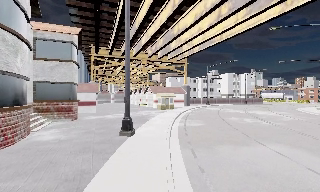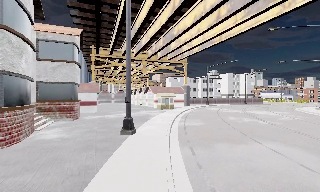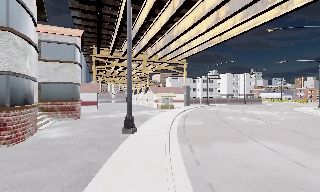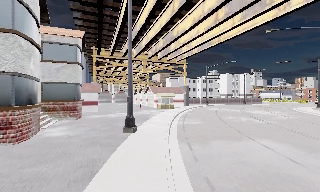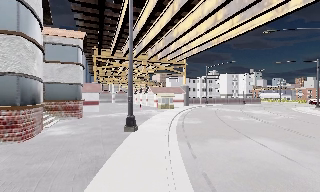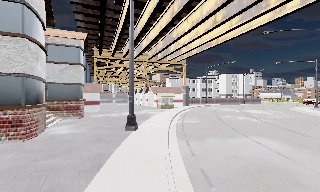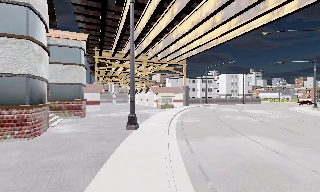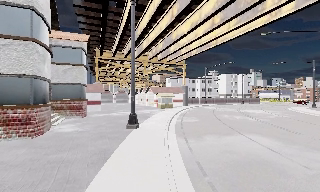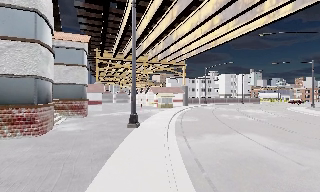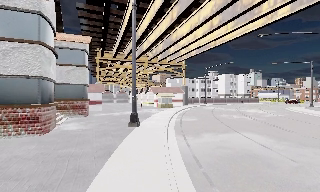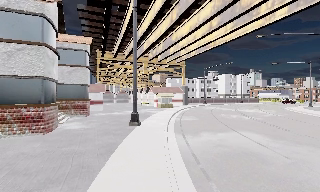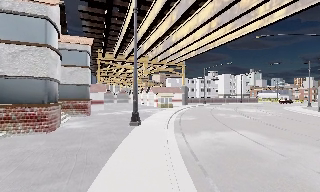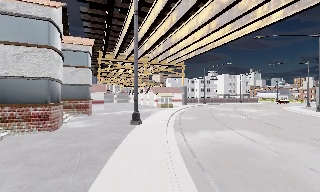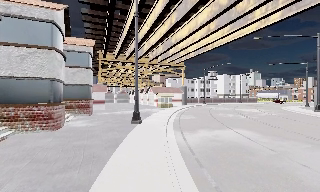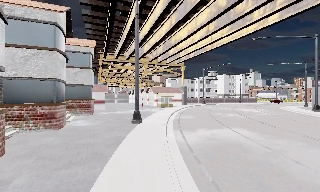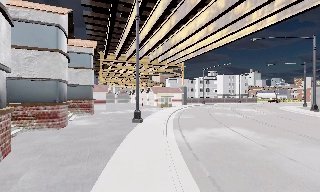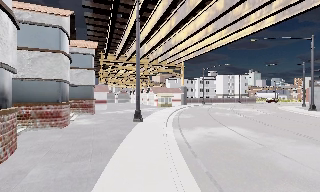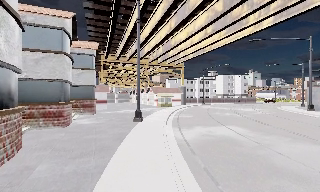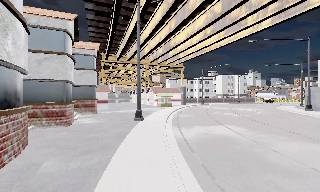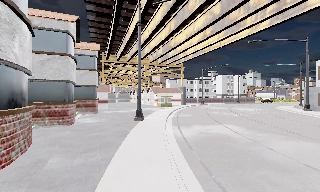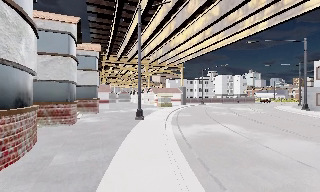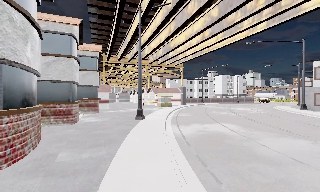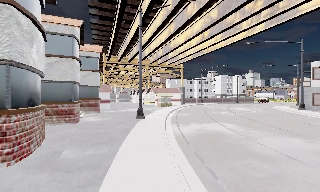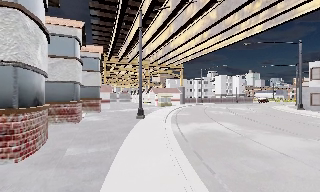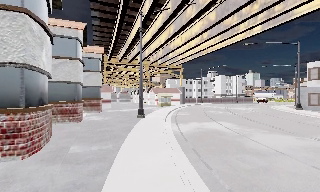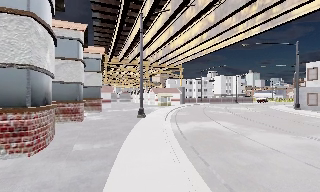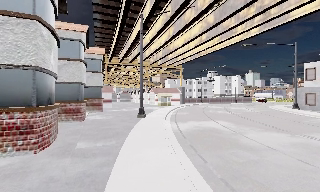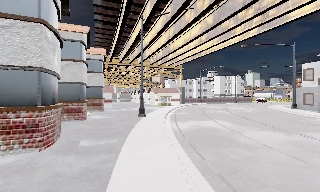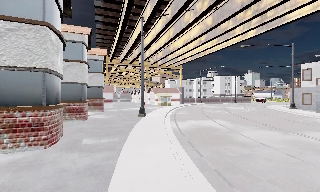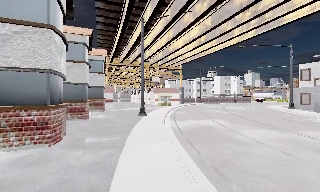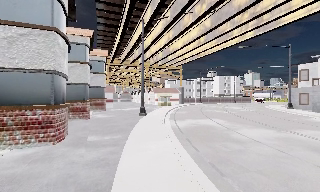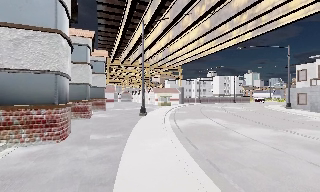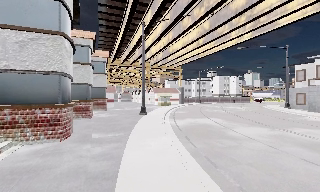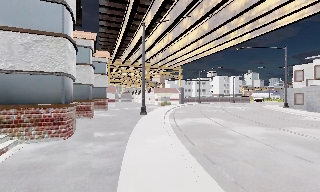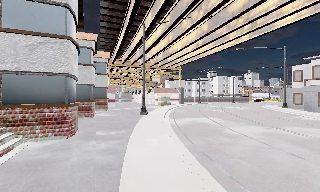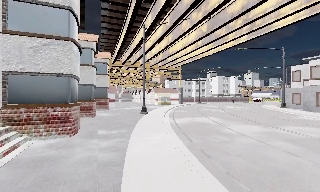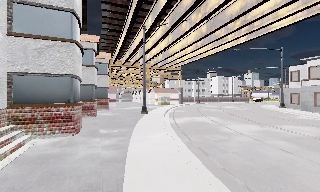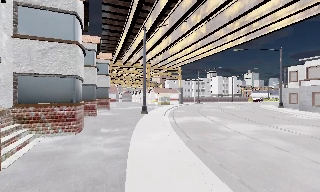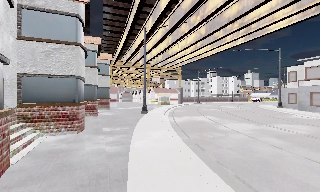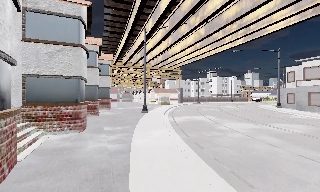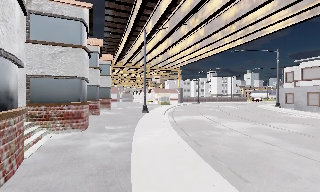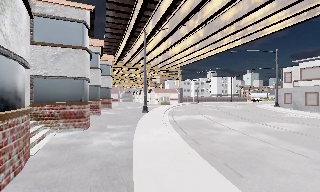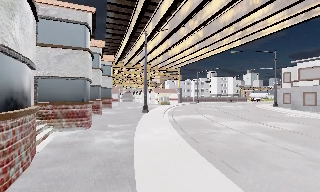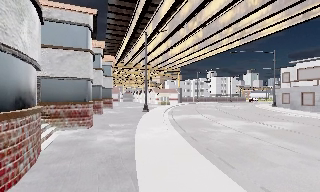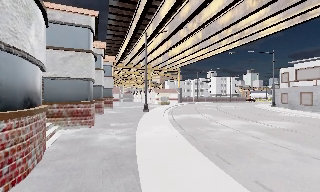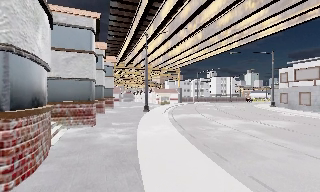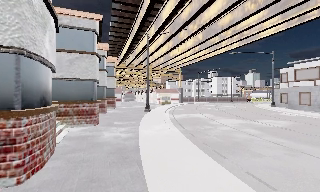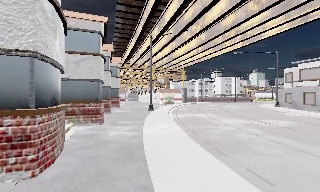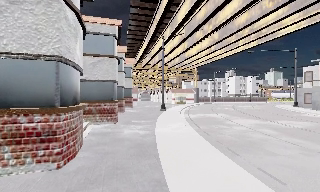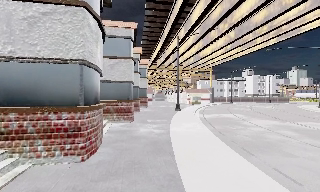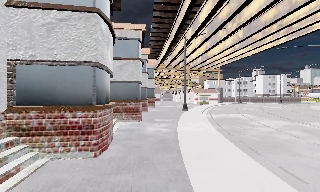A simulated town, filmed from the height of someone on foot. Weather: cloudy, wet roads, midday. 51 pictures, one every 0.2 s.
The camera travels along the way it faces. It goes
backward.
0.0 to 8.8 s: The camera travels backward, about 12 m, so what stands in front gets smaller.
8.8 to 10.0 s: The scene slides to the right, as the camera pans about 15 degrees to its left. It travels backward, about 1.5 m, so what stands in front gets smaller.
The film runs backward here.
